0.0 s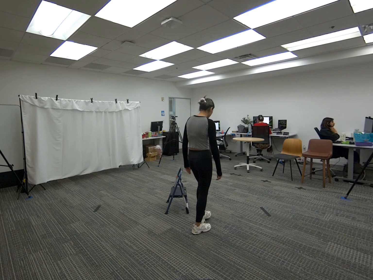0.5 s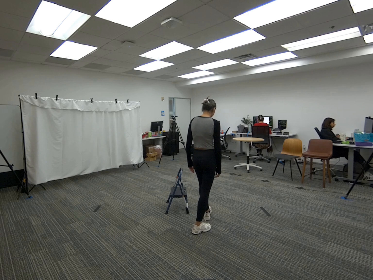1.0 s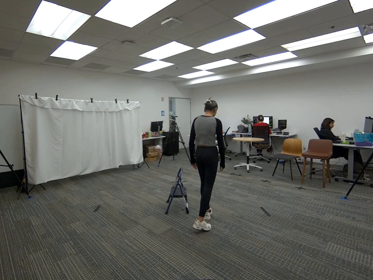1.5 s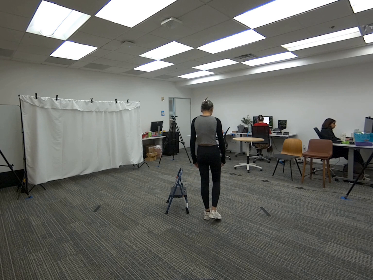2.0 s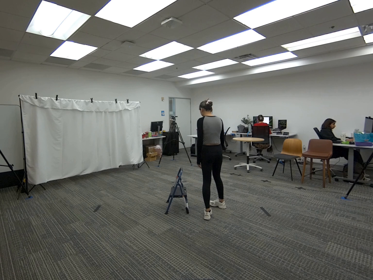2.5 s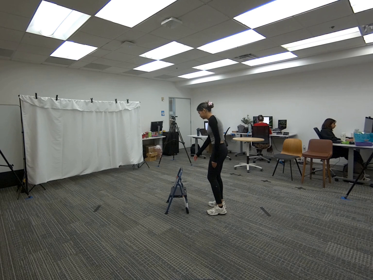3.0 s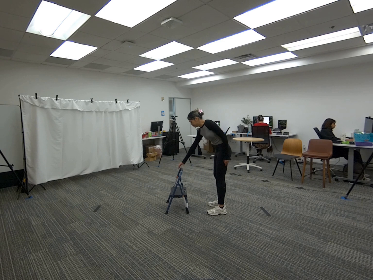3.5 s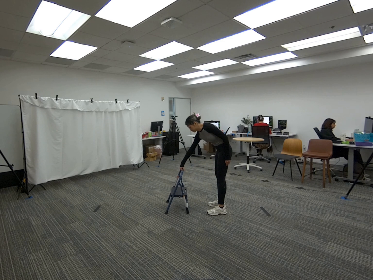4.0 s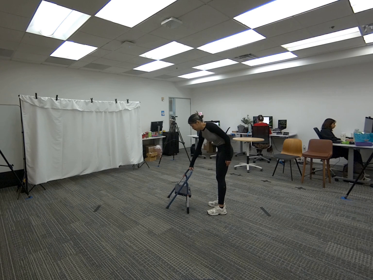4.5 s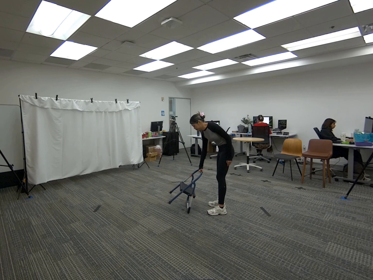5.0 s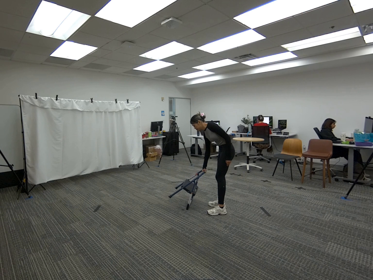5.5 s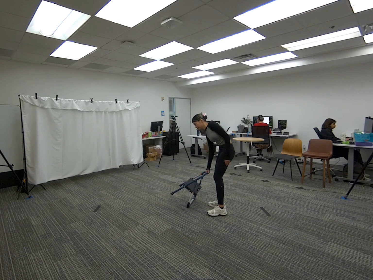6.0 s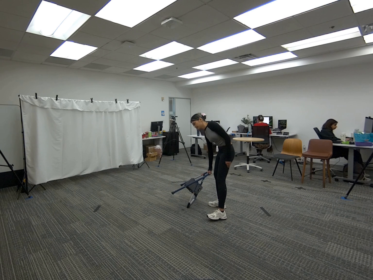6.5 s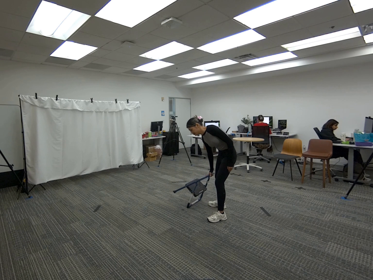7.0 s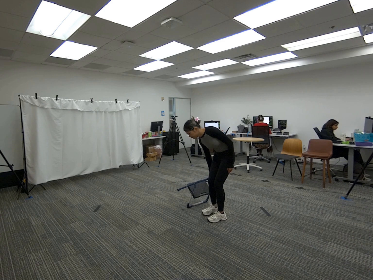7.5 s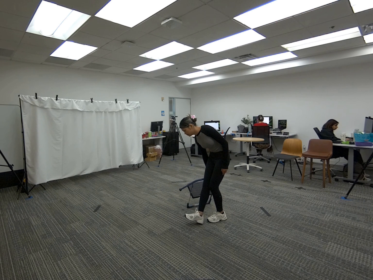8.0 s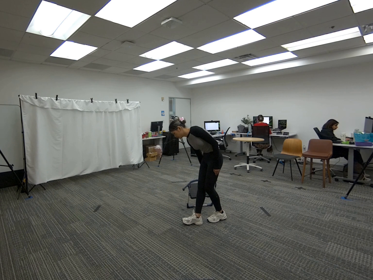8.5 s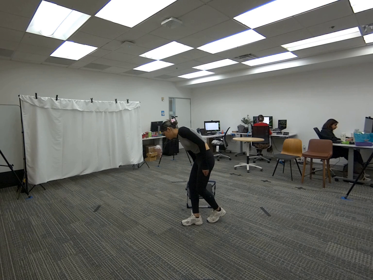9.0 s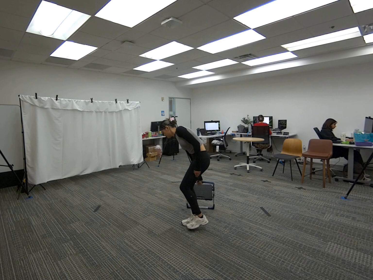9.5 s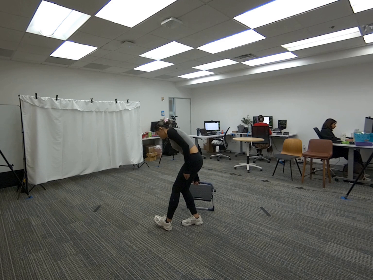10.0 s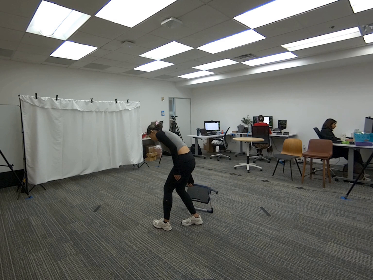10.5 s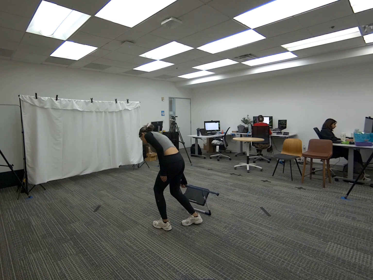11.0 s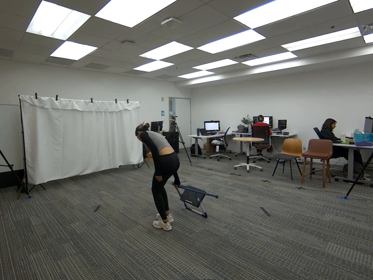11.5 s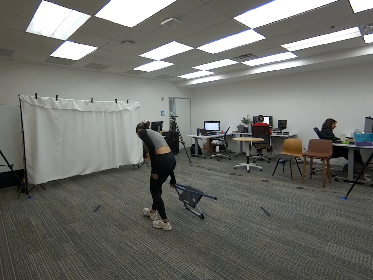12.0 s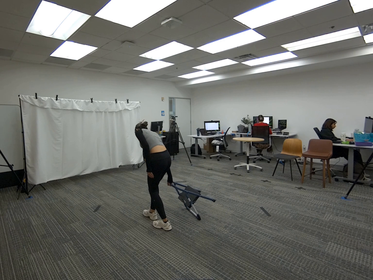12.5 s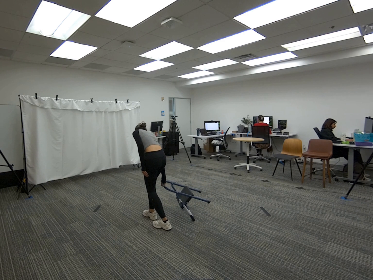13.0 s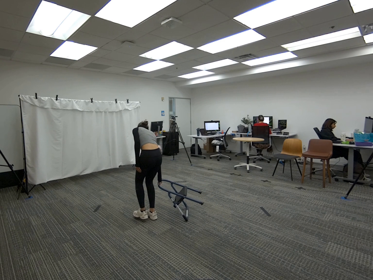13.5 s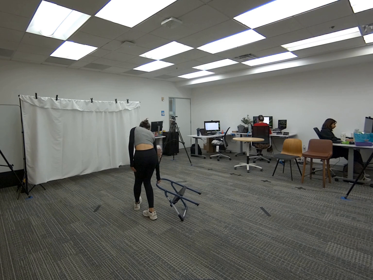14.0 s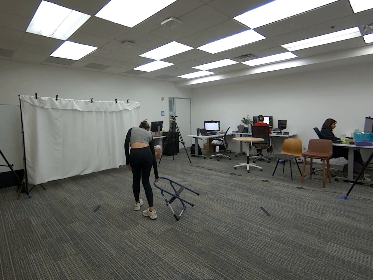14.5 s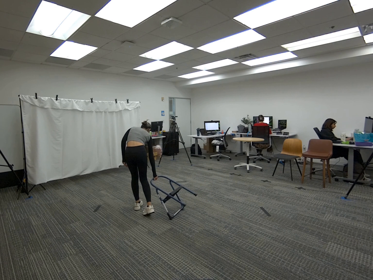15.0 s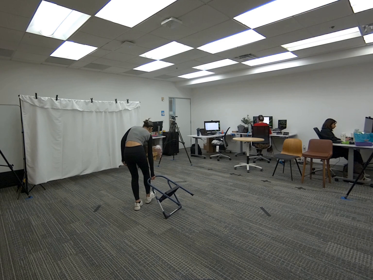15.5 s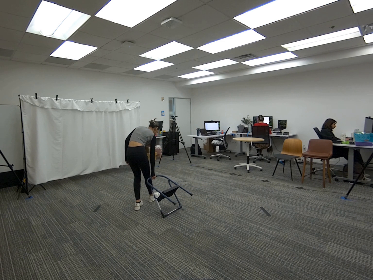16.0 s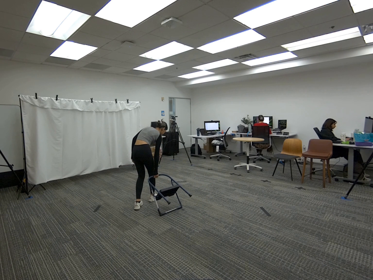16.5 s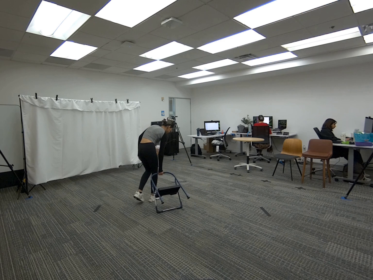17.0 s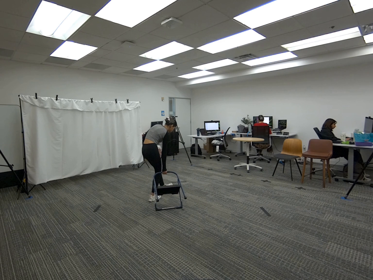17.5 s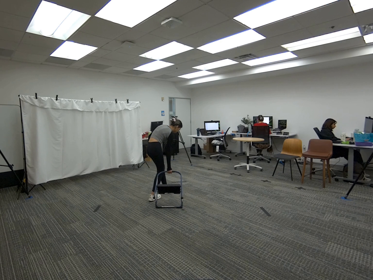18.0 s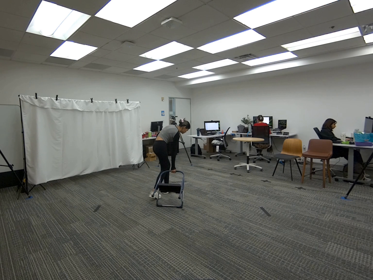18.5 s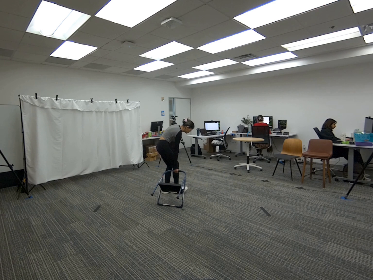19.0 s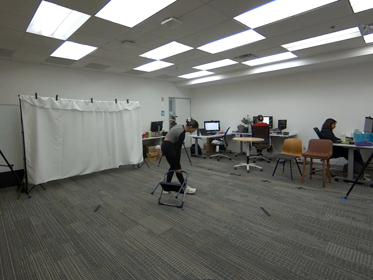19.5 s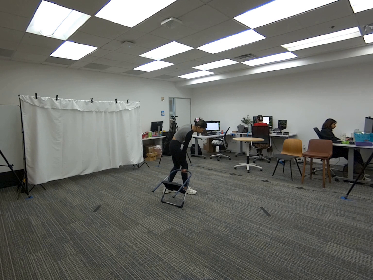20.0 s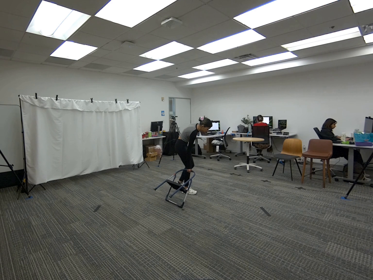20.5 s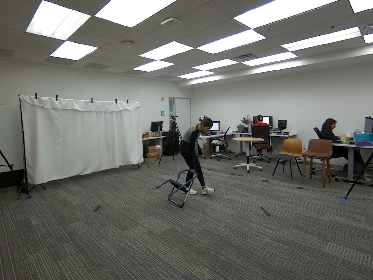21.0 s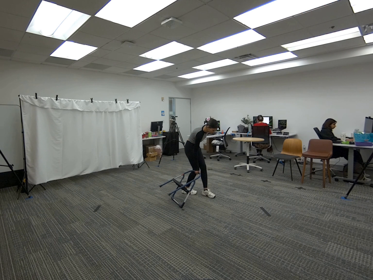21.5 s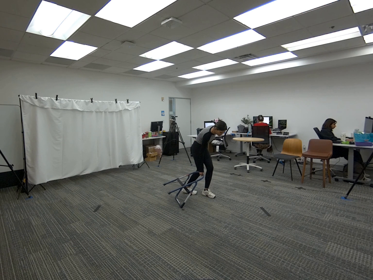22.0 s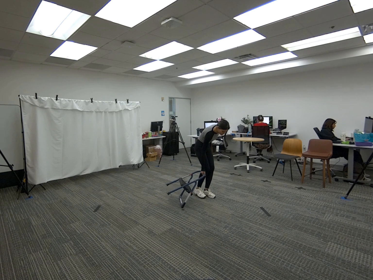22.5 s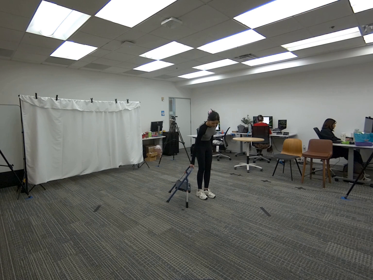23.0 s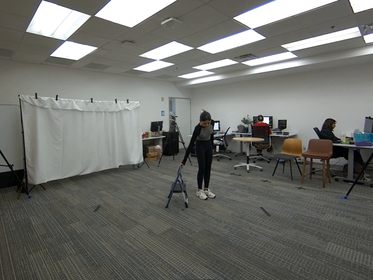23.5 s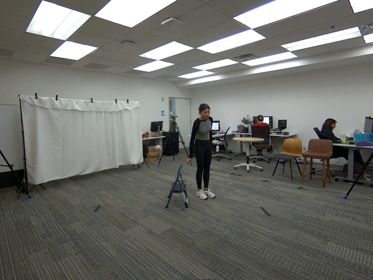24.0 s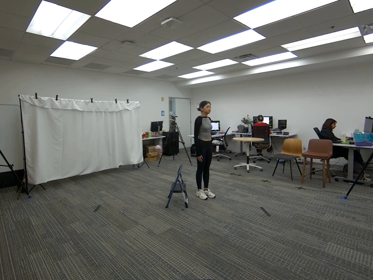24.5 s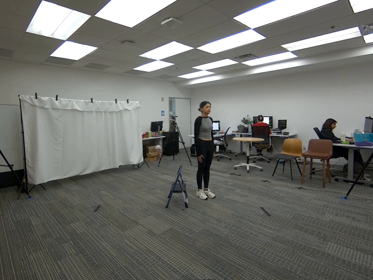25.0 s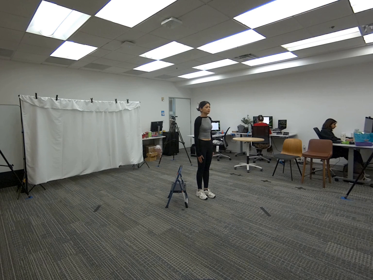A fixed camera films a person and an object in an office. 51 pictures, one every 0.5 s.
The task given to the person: Walk over to the step ladder. Using right hand, drag the step ladder on the floor in the bounding area until end of sequence.
